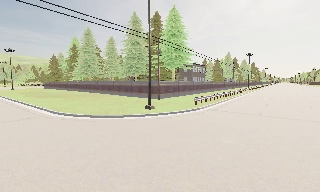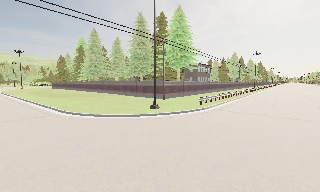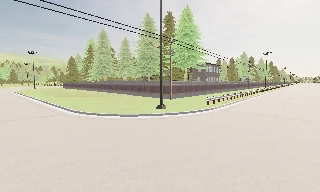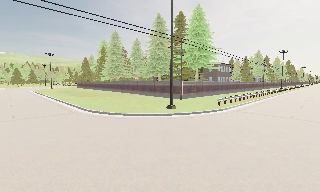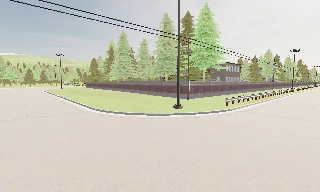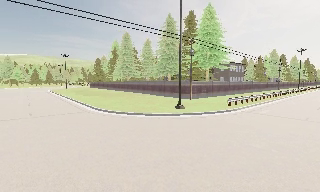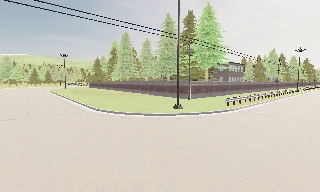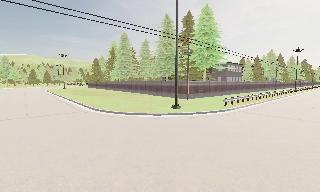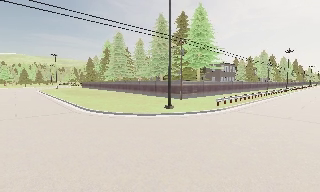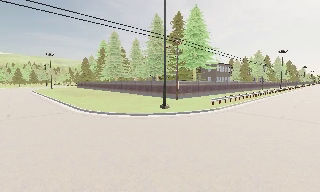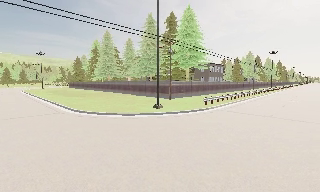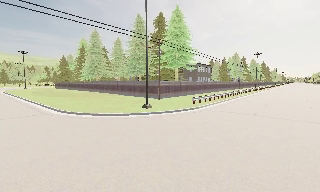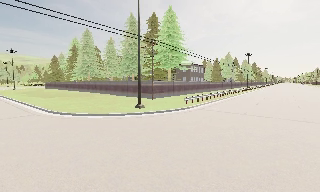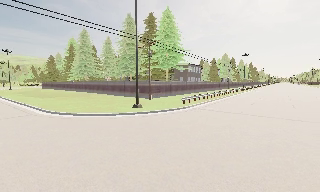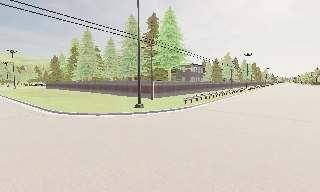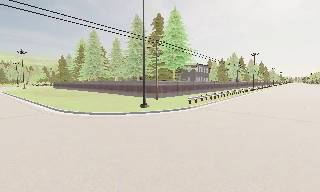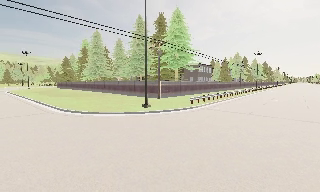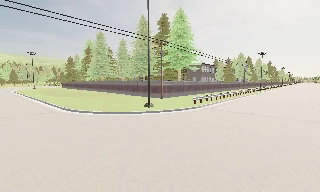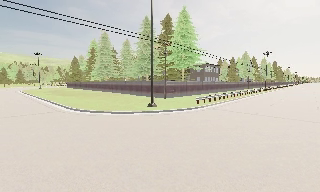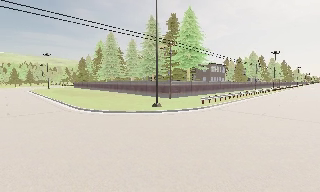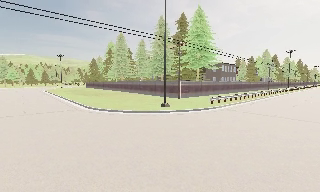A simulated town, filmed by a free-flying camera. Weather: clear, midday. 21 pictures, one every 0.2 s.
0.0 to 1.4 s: The camera swings to its left by about 10 degrees, and the scene slides to the right. It travels to its right, about 0.5 m.
1.4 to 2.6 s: The camera pans to its right, which is clockwise from overhead, by about 10 degrees.
2.6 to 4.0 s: The camera pans to its left, which is counterclockwise from overhead, by about 10 degrees. It travels backward, about 0.5 m, so what stands in front gets smaller.
The film runs forward here.
